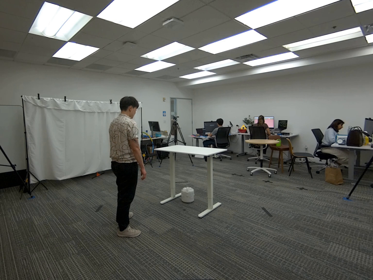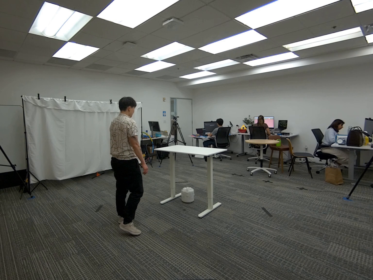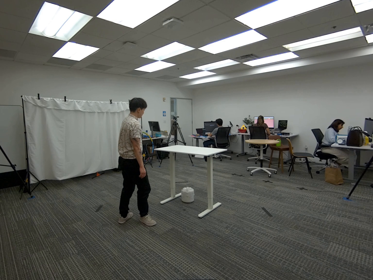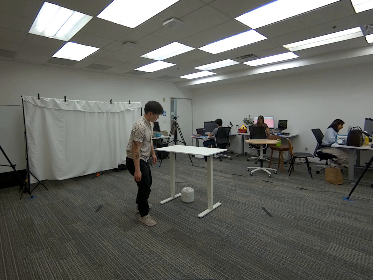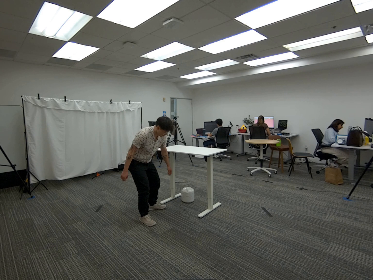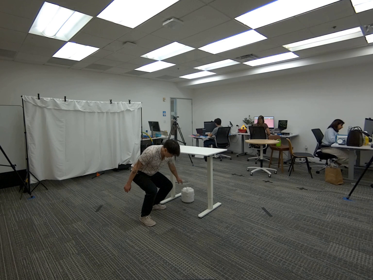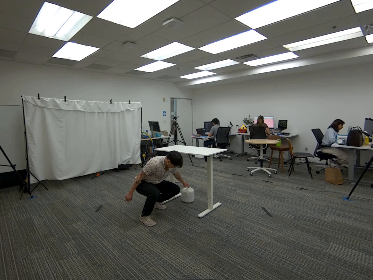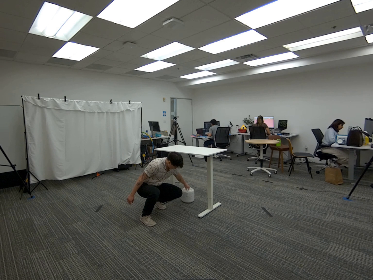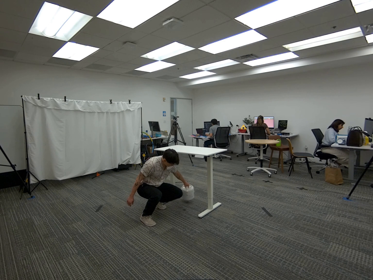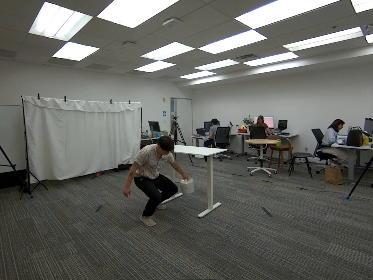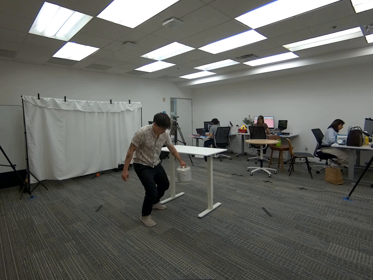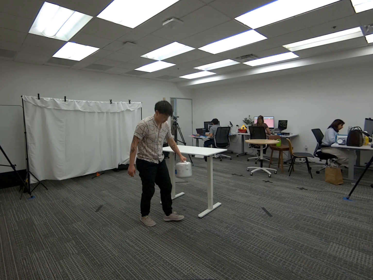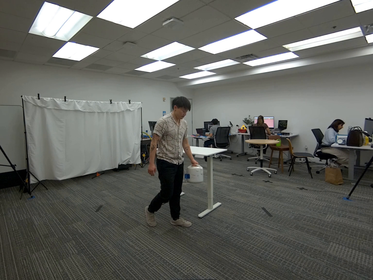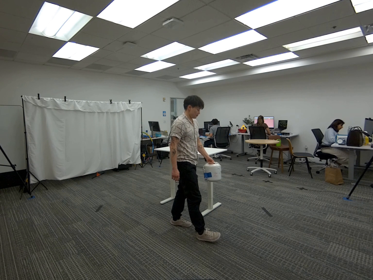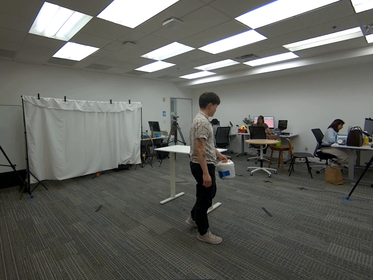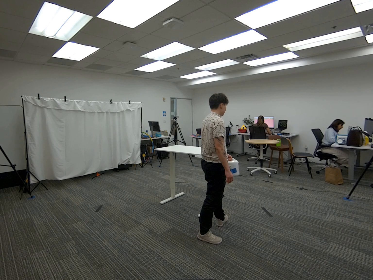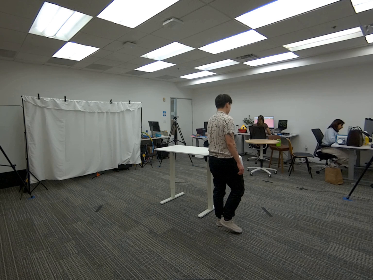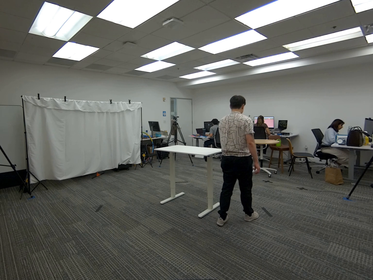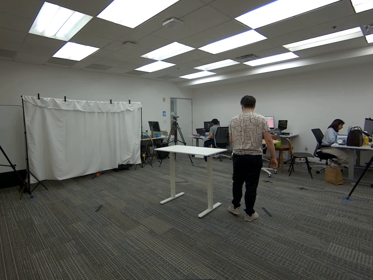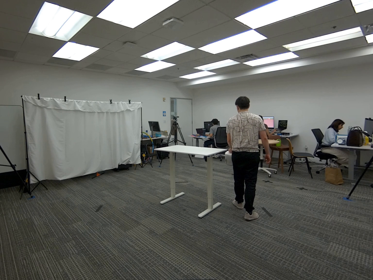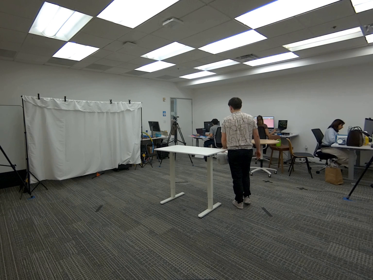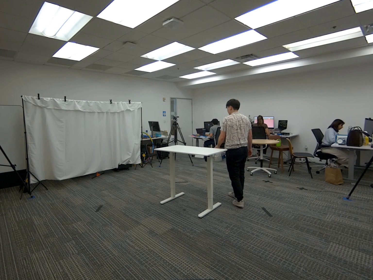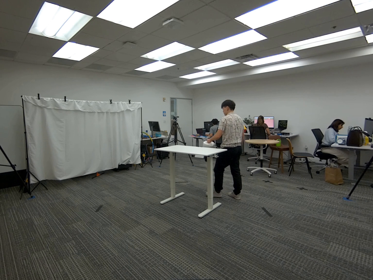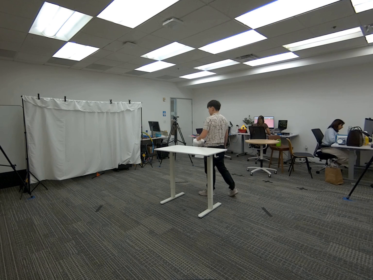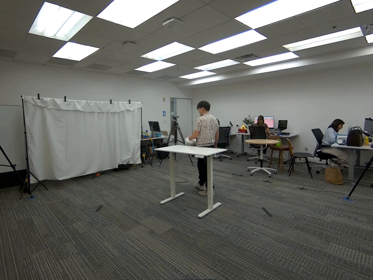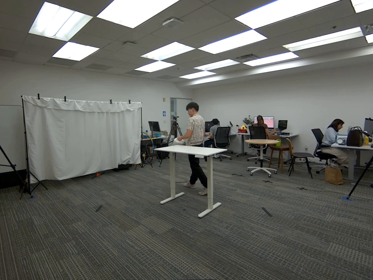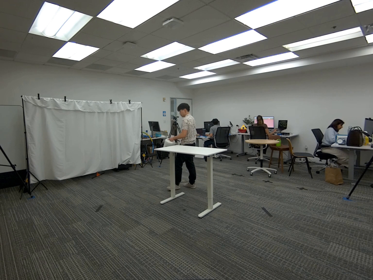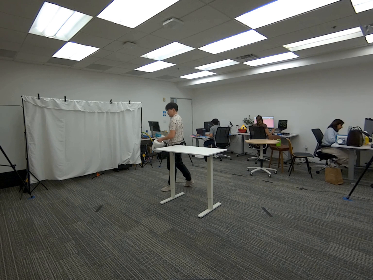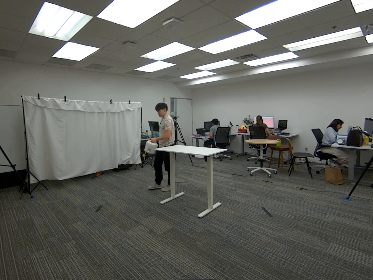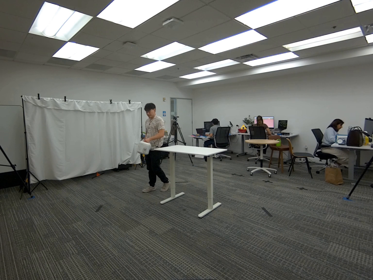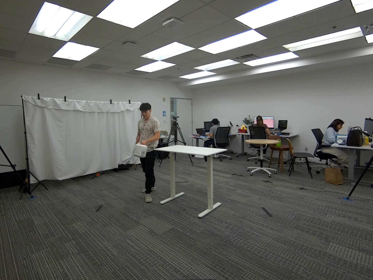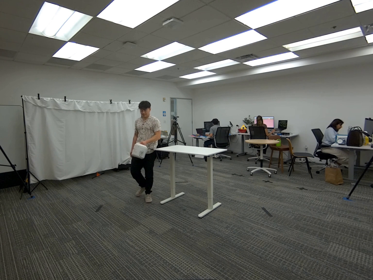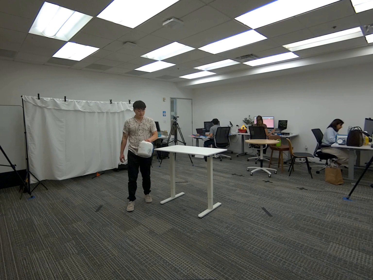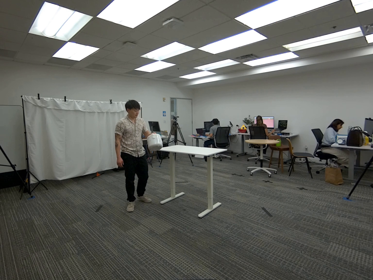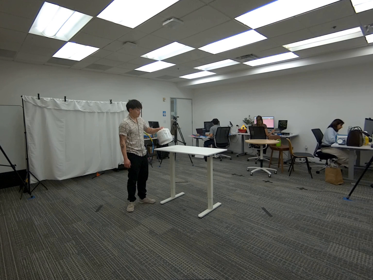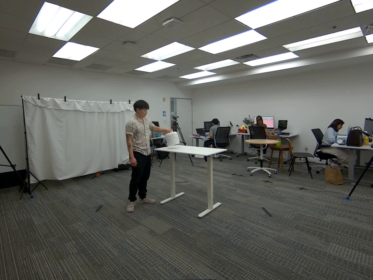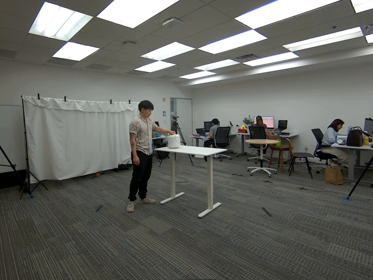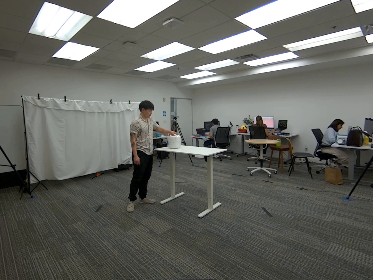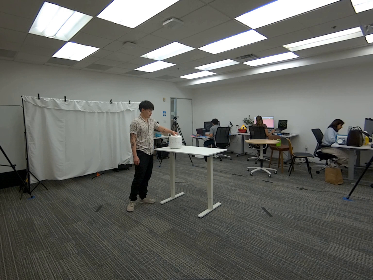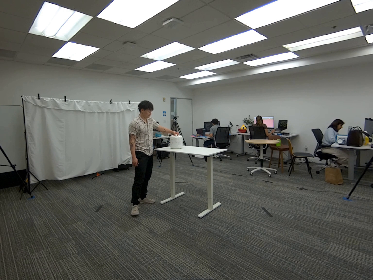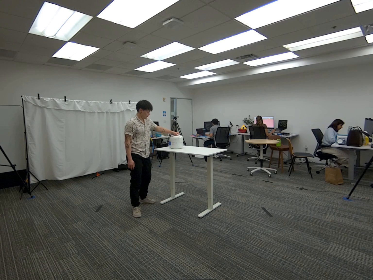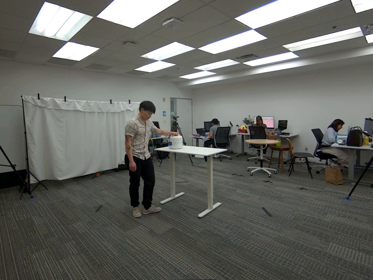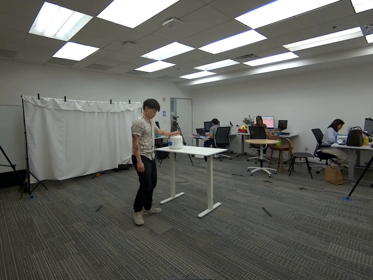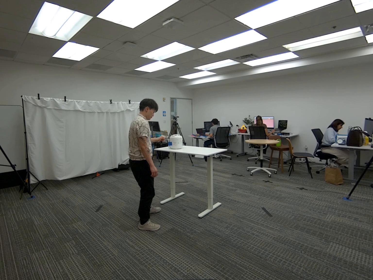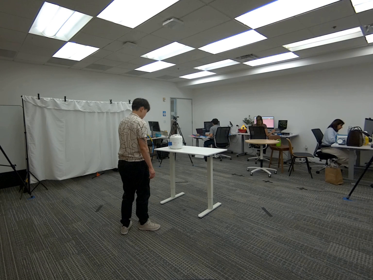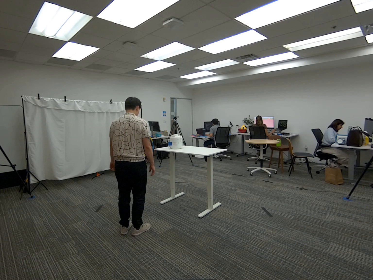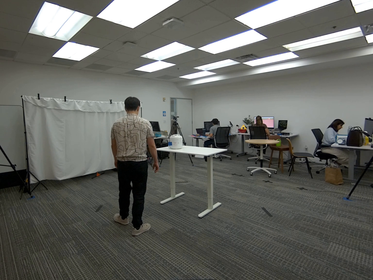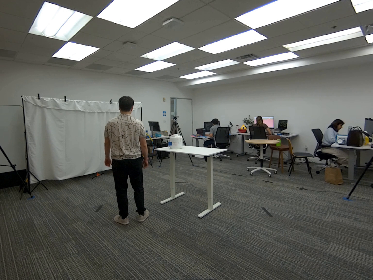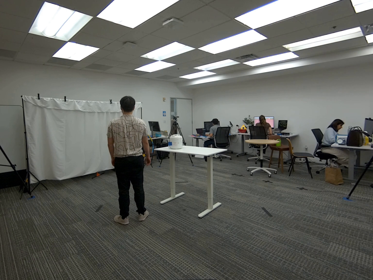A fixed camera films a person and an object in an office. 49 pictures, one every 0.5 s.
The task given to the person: Walk over to the rice cooker under the white desk and use your left hand to pick up the rice cooker and place on the white desk.
